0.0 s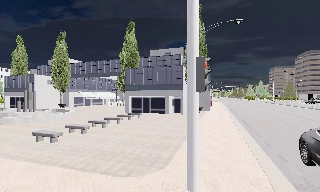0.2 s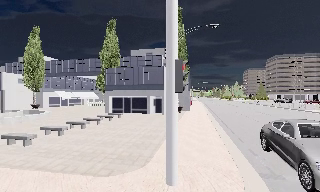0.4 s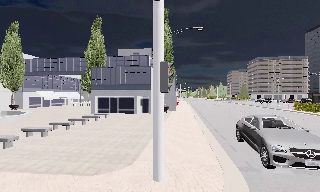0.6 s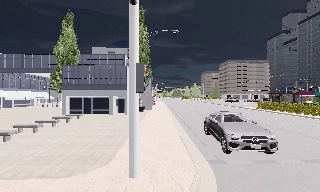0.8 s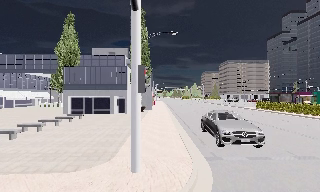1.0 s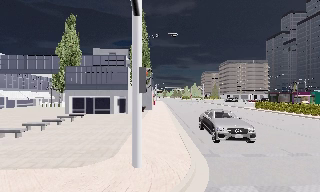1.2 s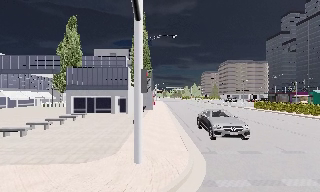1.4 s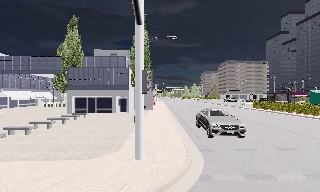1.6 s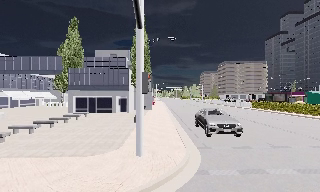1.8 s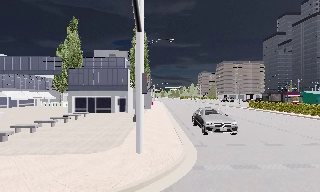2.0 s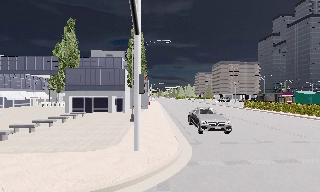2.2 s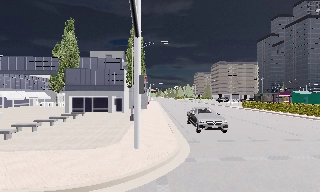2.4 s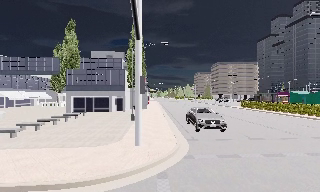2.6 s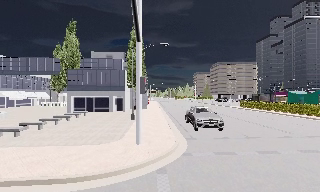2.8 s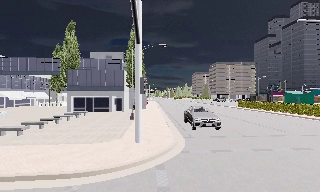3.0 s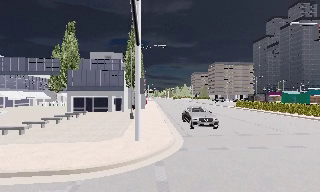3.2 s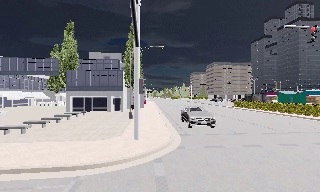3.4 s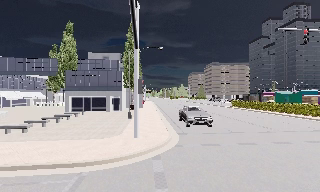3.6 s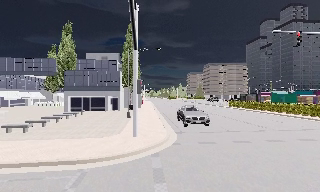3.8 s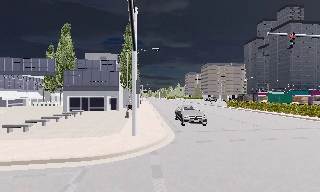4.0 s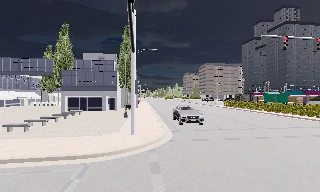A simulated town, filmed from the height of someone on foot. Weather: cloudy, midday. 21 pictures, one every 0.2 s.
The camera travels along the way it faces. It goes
backward.
0.0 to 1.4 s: The scene slides to the left, as the camera pans about 20 degrees to its right. It travels backward, about 2 m, so what stands in front gets smaller.
1.4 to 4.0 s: The camera travels backward, about 4 m, so what stands in front gets smaller.
The film runs backward here.
